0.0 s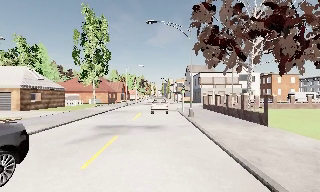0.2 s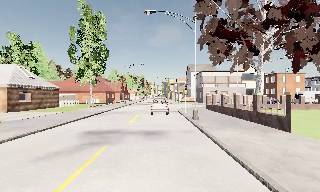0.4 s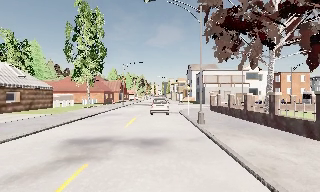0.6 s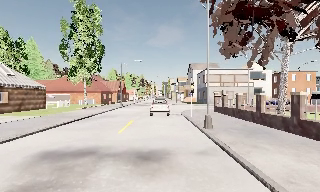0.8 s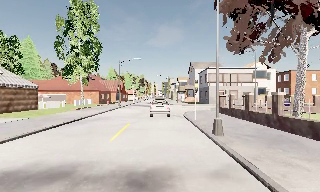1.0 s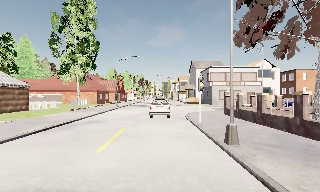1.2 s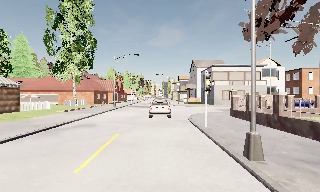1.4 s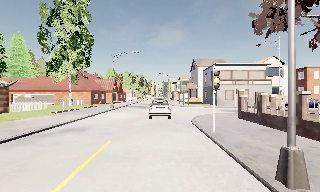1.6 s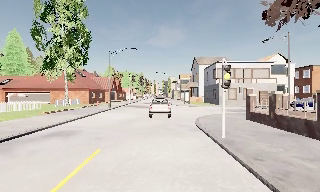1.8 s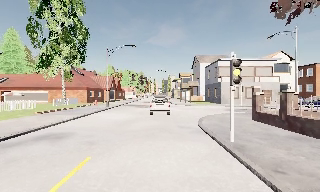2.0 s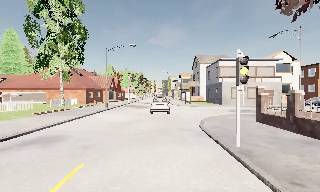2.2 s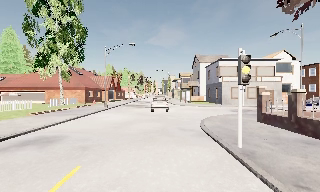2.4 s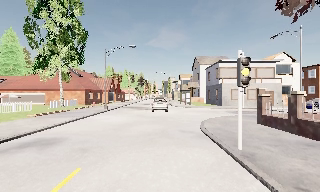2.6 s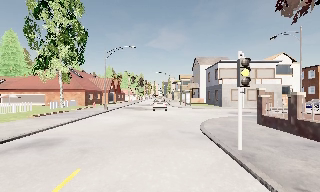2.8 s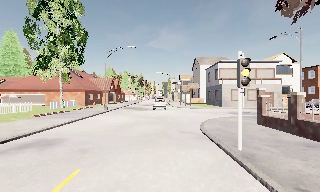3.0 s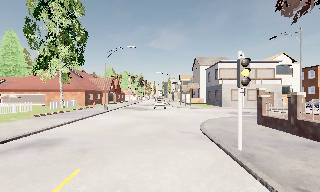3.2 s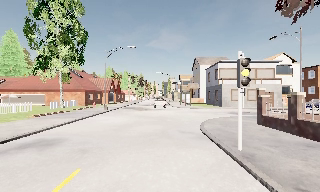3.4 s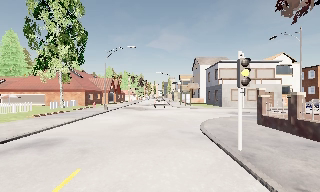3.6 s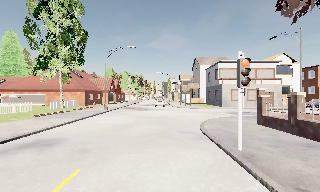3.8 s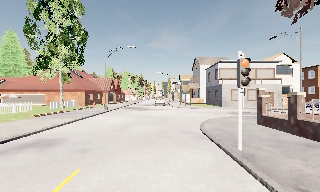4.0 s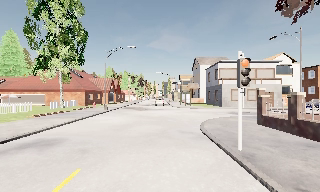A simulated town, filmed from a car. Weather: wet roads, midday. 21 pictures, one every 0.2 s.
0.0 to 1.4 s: The camera travels forward, about 10 m, so what stands in front looms larger.
1.4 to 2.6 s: The camera travels forward, about 2.5 m, so what stands in front looms larger. It loses speed.
2.6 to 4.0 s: The camera keeps its place and its aim.
The film runs forward here.
